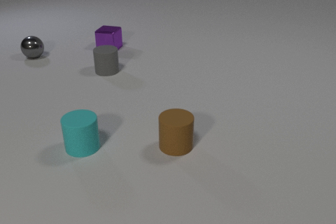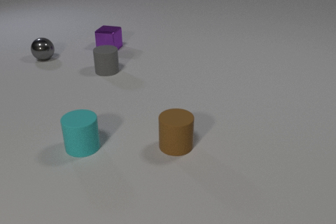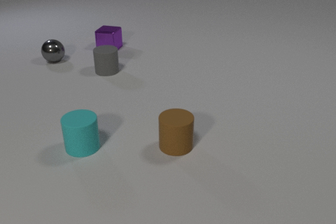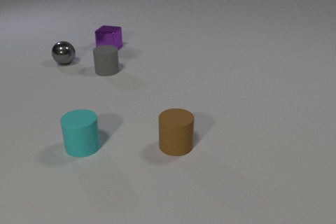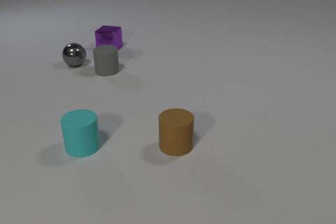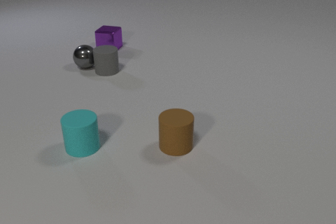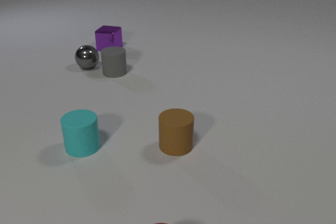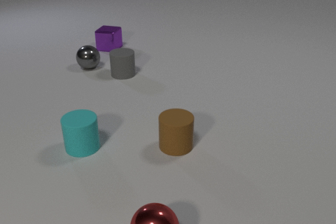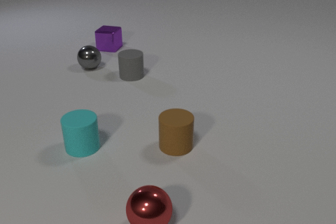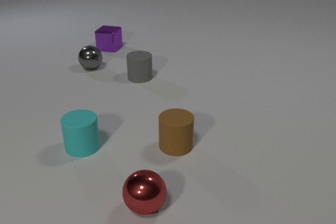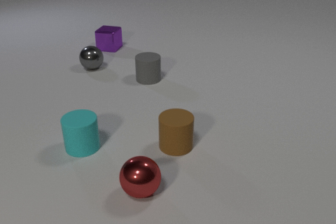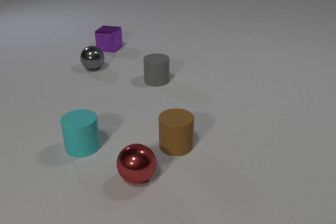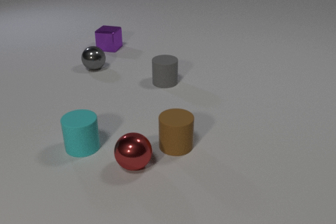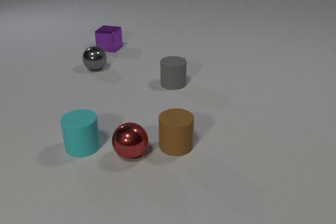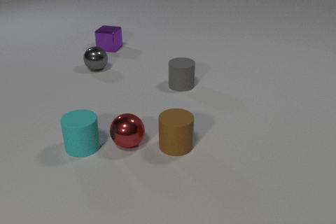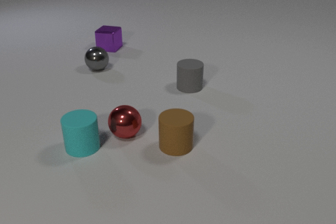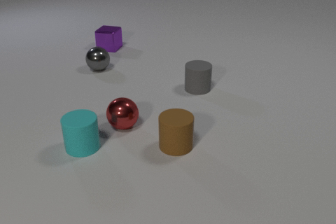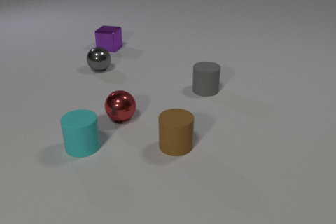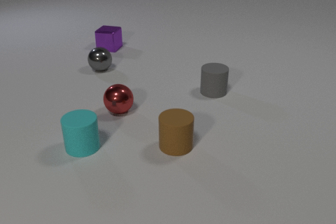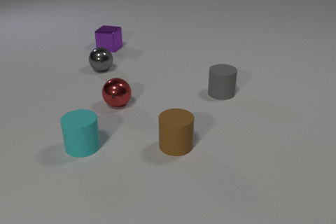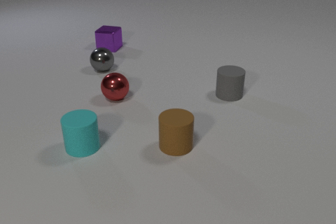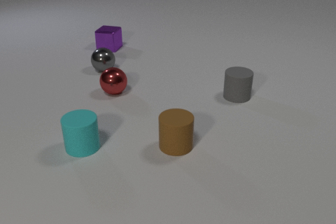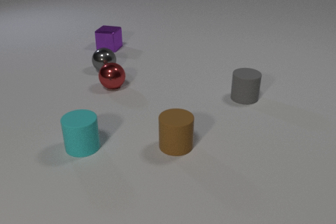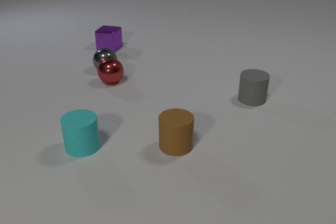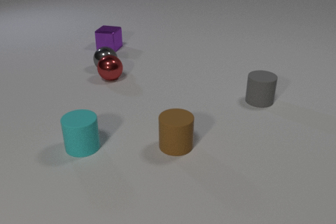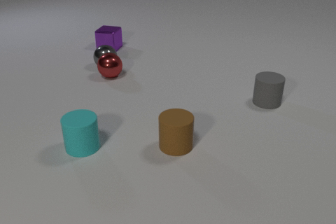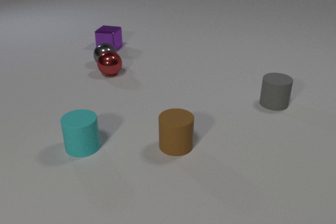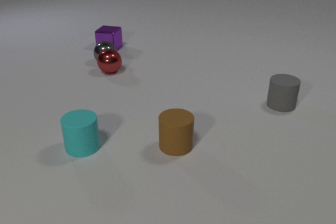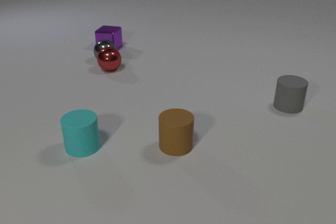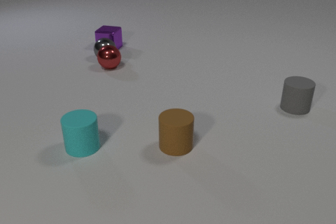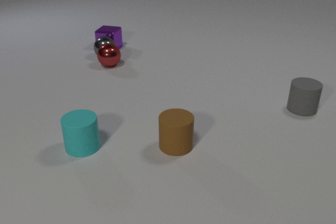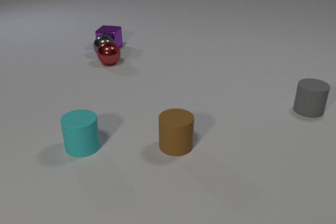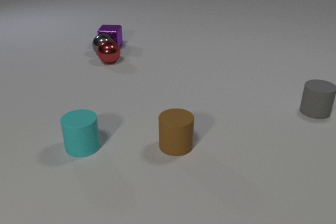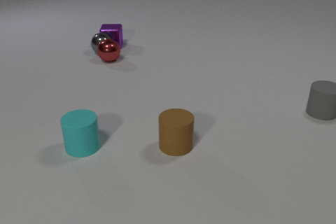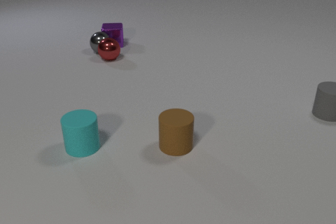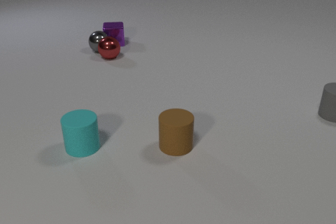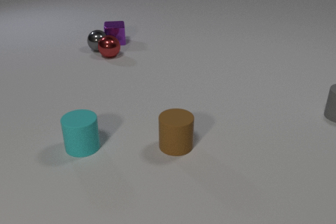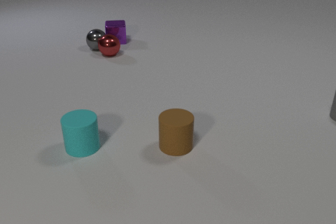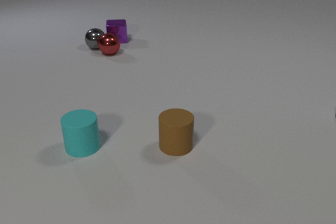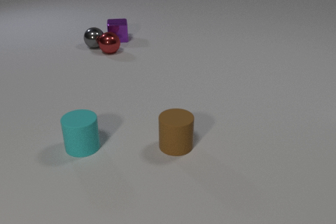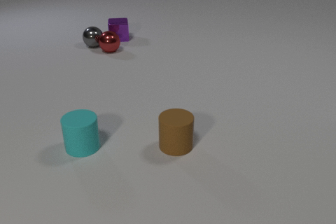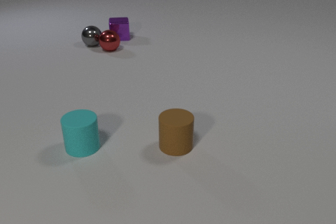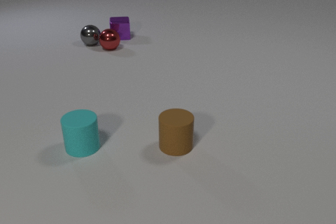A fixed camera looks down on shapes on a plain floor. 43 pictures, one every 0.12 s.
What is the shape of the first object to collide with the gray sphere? cylinder.
Are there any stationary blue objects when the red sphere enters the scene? no.
How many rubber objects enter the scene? 0.
0.00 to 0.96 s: The gray metal sphere rolls to the right and toward the camera. The gray rubber cylinder slides to the right and toward the camera. The red metal sphere comes in at the bottom edge, rolls away from the camera. The gray metal sphere and the gray rubber cylinder collide.
0.96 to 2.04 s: The gray metal sphere rolls to the right and toward the camera. The gray rubber cylinder slides to the right and toward the camera. The red metal sphere rolls away from the camera.
2.04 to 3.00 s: The gray metal sphere rolls to the right and away from the camera. The gray rubber cylinder slides to the right. The red metal sphere rolls away from the camera. The gray metal sphere and the red metal sphere collide.
3.00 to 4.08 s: The gray metal sphere rolls away from the camera. The gray rubber cylinder slides to the right. The red metal sphere rolls away from the camera. The purple metal cube slides away from the camera. The gray metal sphere and the purple metal cube collide.
4.08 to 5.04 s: The gray metal sphere rolls away from the camera. The gray rubber cylinder slides to the right, leaves at the right edge. The red metal sphere rolls away from the camera. The purple metal cube slides away from the camera.
